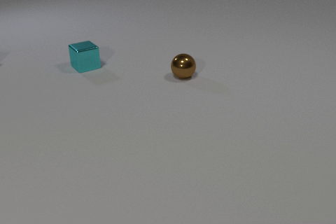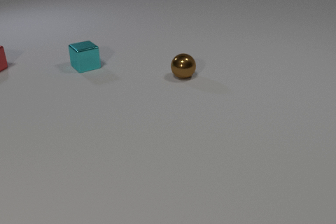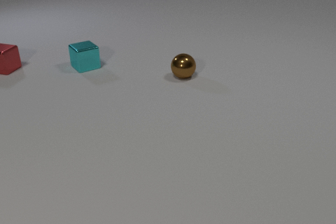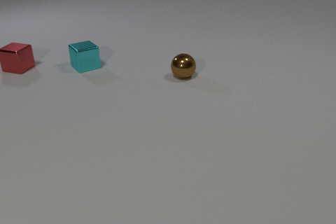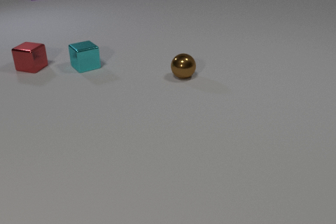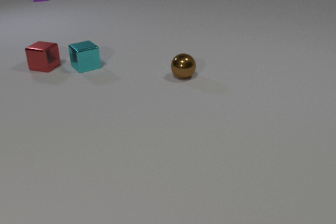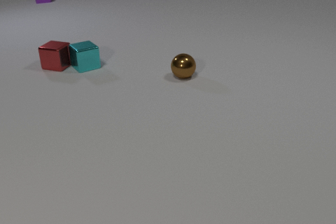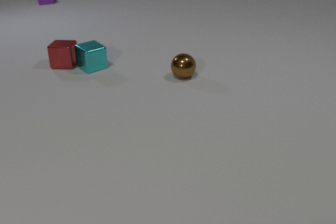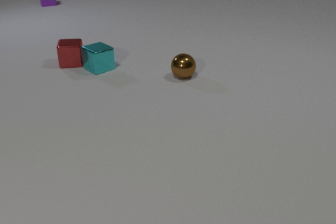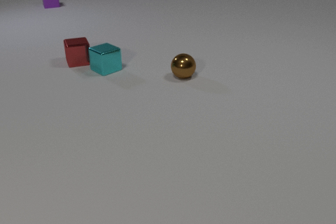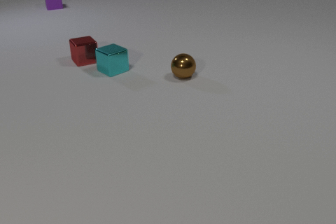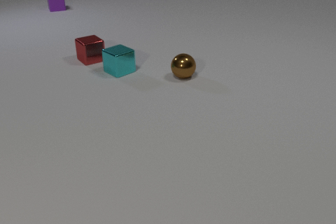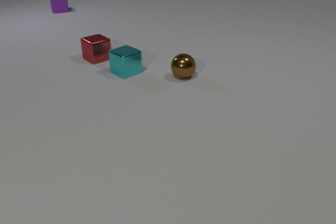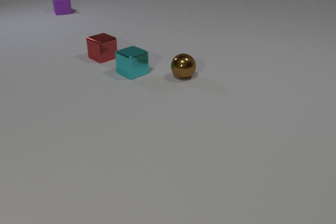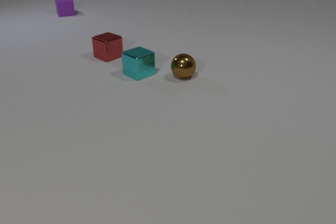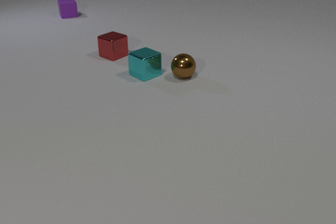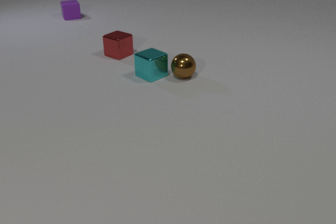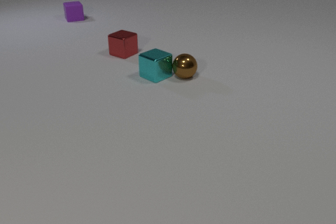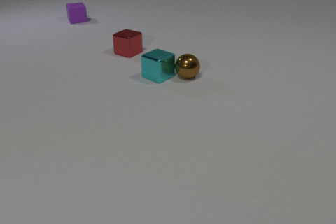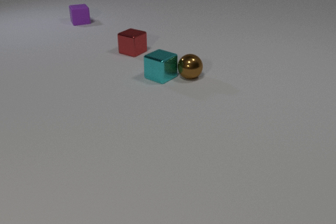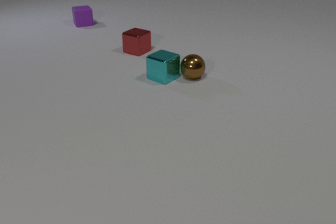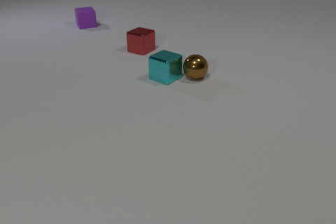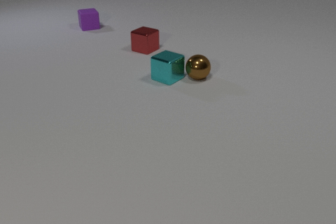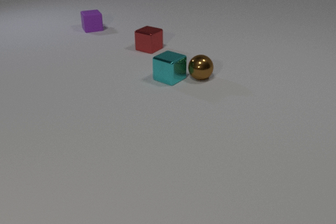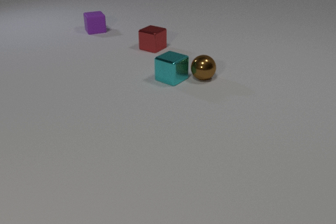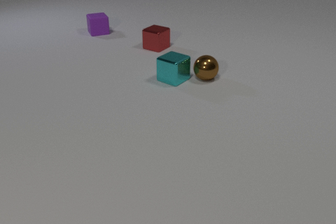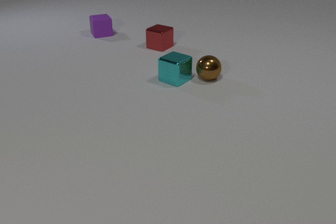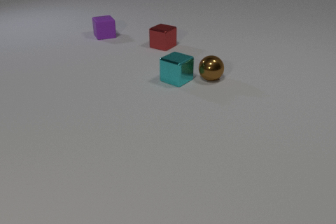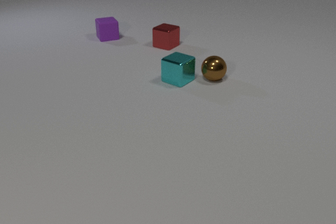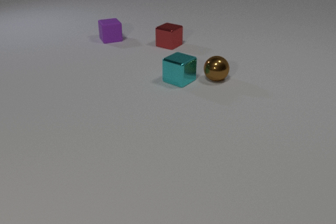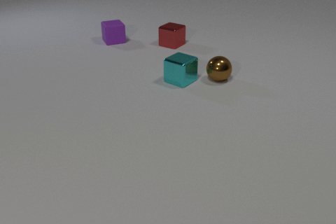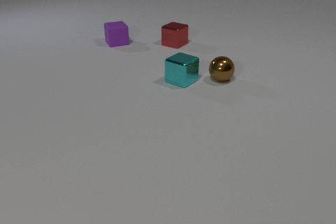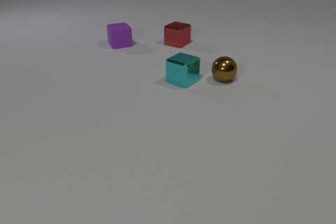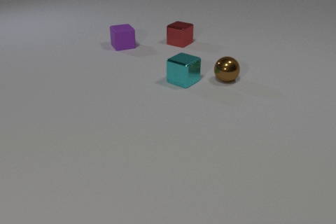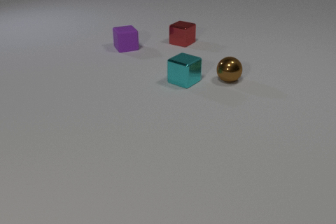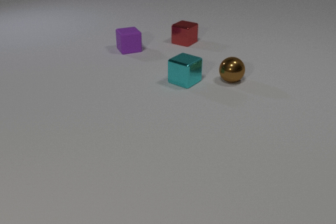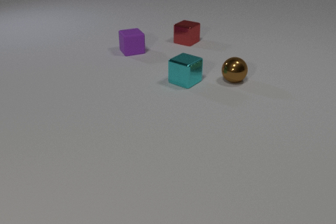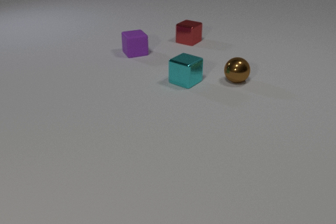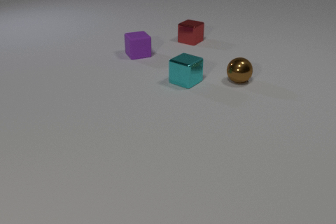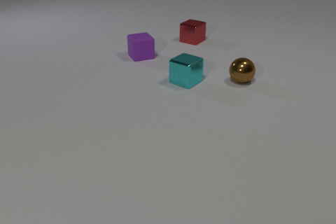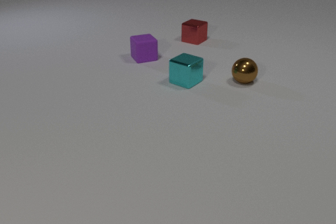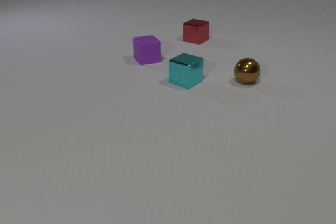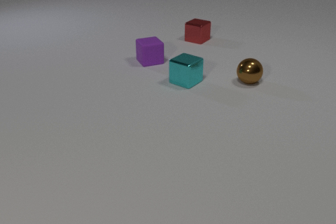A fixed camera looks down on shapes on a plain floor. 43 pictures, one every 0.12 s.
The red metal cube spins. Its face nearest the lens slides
to the right.
The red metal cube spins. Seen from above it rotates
counterclockwise.
0.00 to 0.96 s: The red metal cube comes in at the left edge, slides to the right, spins counterclockwise seen from above by about 30 degrees, its near face sliding to the right. The cyan metal cube slides to the right and toward the camera. The purple rubber cube comes in at the top edge, slides toward the camera. The red metal cube and the cyan metal cube collide.
0.96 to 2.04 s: The red metal cube slides to the right, spins so that its near face slides to the right, counterclockwise seen from above. The cyan metal cube slides to the right and toward the camera. The purple rubber cube slides toward the camera. The cyan metal cube and the brown metal sphere collide.
2.04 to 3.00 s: The red metal cube slides to the right and away from the camera. The cyan metal cube slides to the right and toward the camera. The brown metal sphere rolls to the right. The purple rubber cube slides toward the camera and to the right.
3.00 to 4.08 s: The red metal cube slides to the right and away from the camera. The cyan metal cube slides to the right. The brown metal sphere rolls to the right. The purple rubber cube slides toward the camera and to the right.
4.08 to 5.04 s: The red metal cube slides to the right and away from the camera. The brown metal sphere rolls to the right. The purple rubber cube slides toward the camera and to the right.
How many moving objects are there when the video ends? 3.
What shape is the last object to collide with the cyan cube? sphere.
What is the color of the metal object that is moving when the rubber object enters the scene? red.
